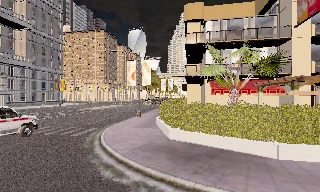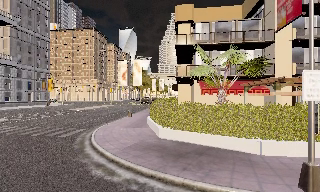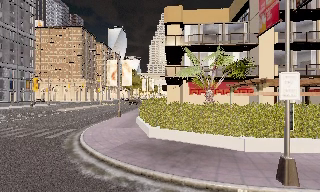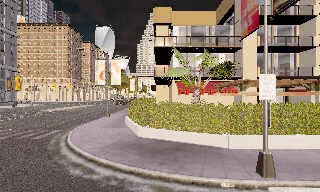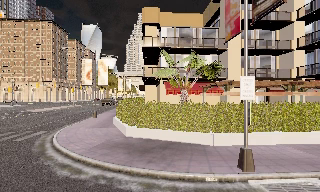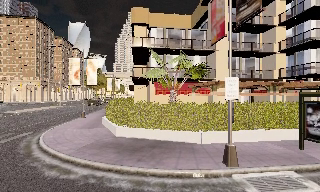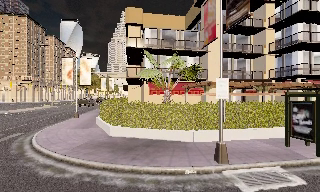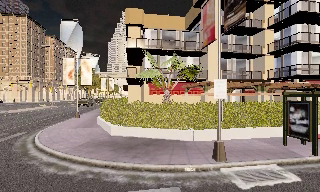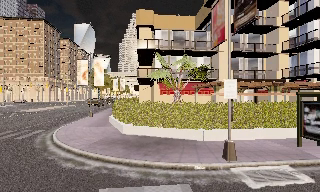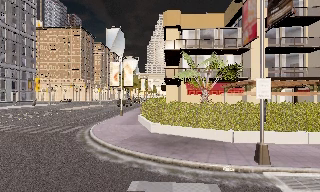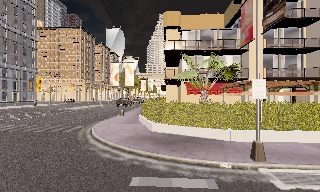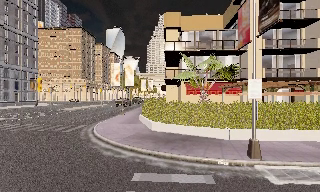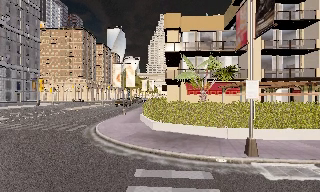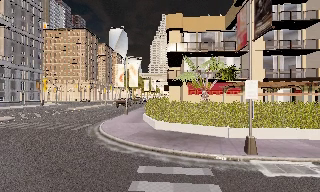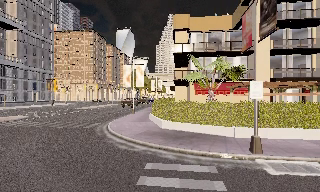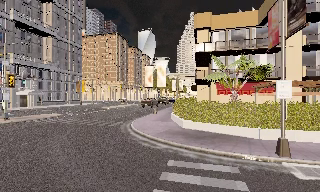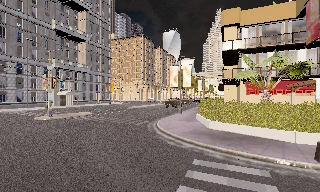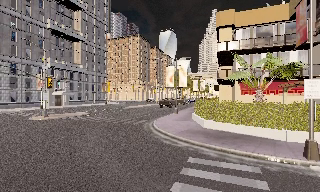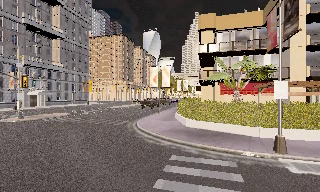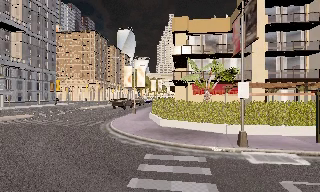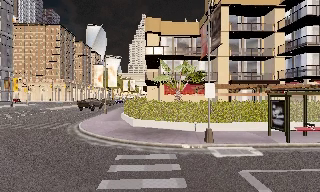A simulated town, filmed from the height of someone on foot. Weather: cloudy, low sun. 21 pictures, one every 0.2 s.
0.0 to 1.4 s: The camera pans to its right, which is clockwise from overhead, by about 20 degrees. It travels backward, about 1 m, so what stands in front gets smaller.
1.4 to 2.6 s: The camera pans to its left, which is counterclockwise from overhead, by about 15 degrees. It travels backward, about 1.5 m, so what stands in front gets smaller.
2.6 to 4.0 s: The camera travels backward, about 1.5 m, so what stands in front gets smaller.
The film runs backward here.
